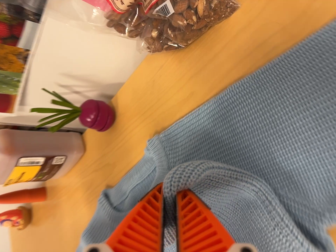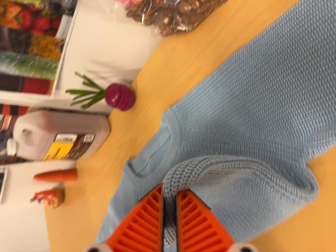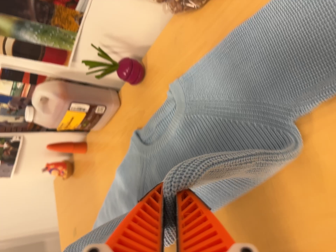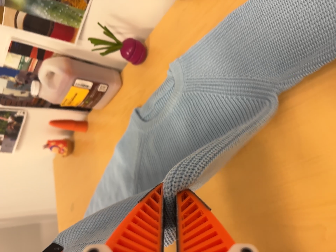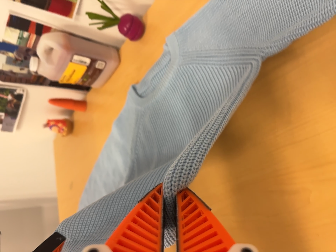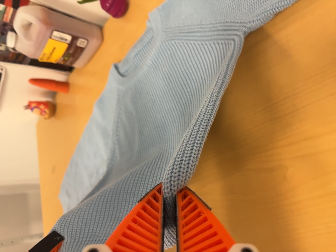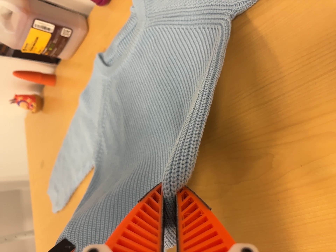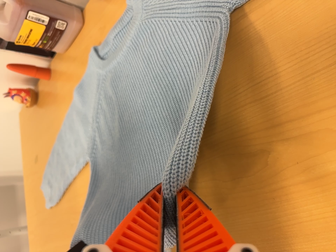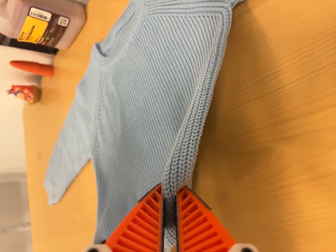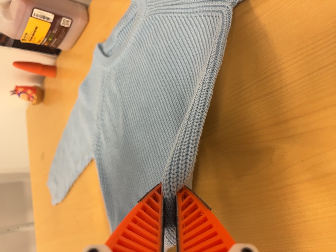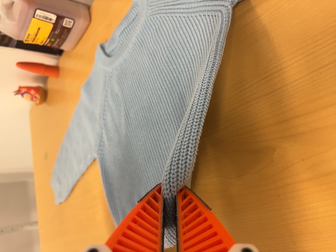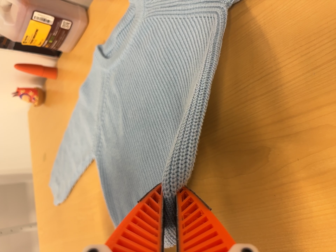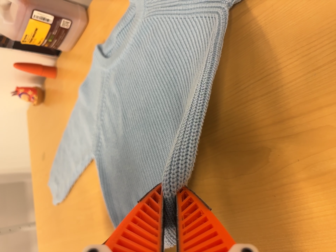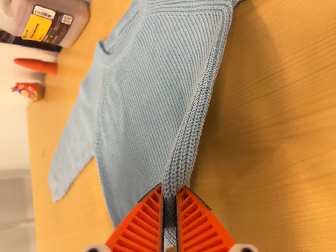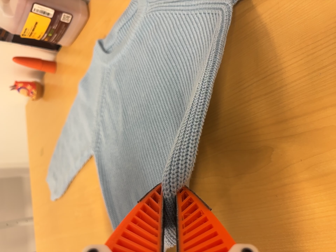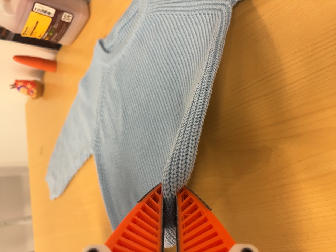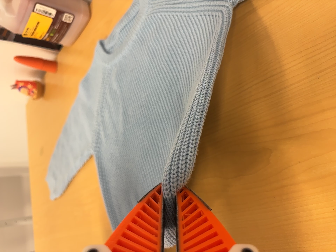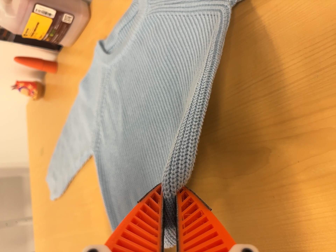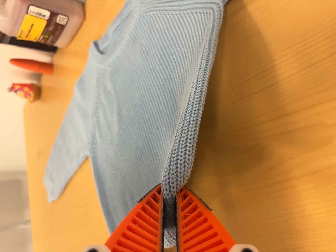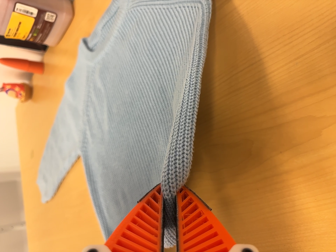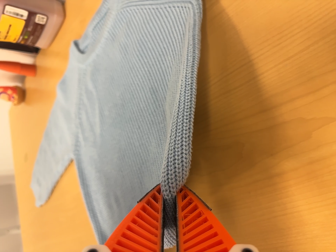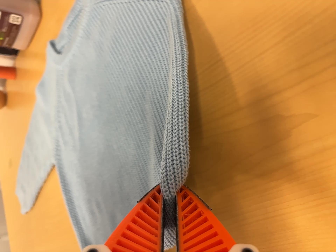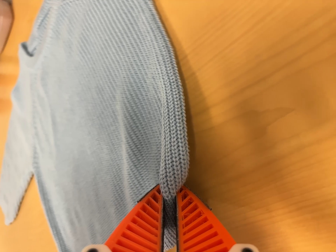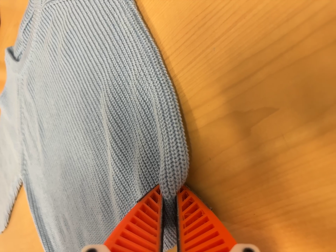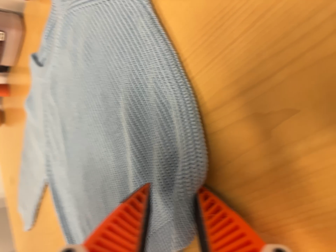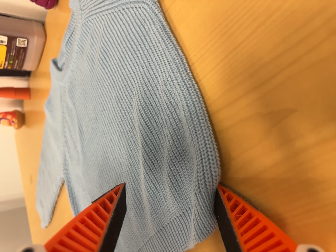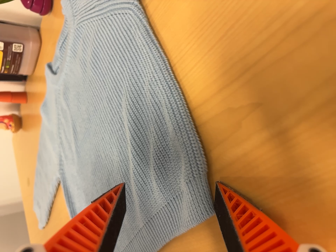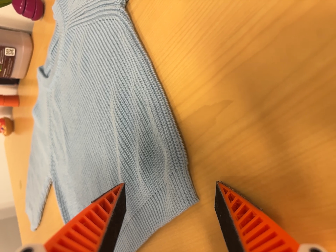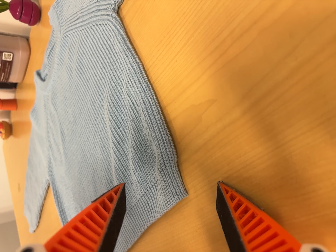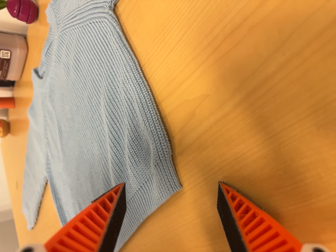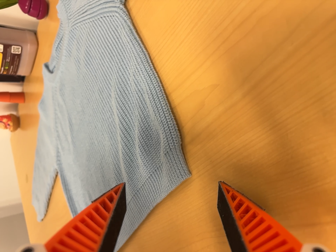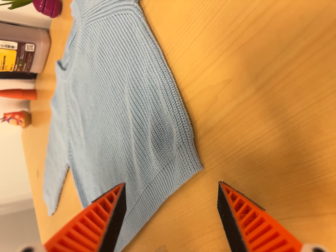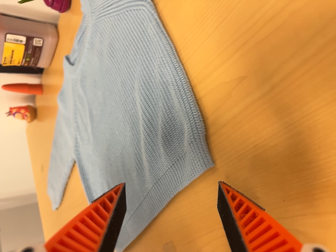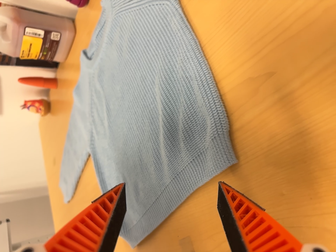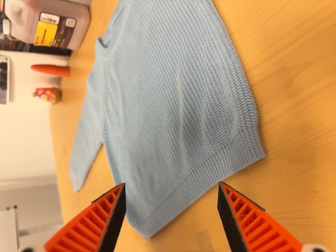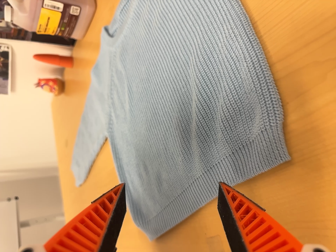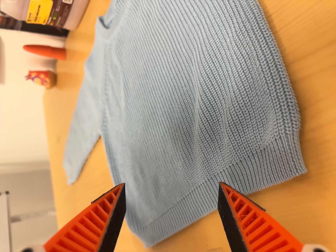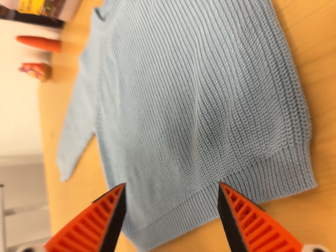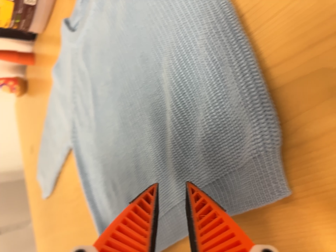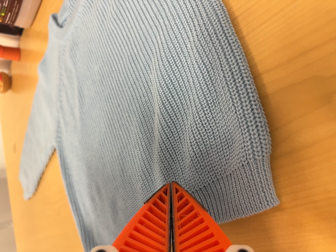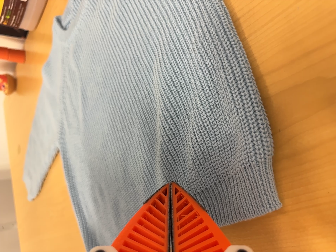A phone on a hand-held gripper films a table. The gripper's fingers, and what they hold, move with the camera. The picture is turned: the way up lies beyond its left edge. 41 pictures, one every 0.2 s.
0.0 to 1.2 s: The camera travels toward the bottom of its view and backward, about 22 cm, so close, fixed things drift upward. Its aim tips toward the bottom of its view by about 10 degrees, and the scene shifts upward.
1.2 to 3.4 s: The camera shifts only a little, or ends up much as it began.
3.4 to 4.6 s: The camera travels to its right and forward, about 10 cm, so close, fixed things drift to the left. It rolls about its line of sight by about 10 degrees, and the scene rotates counterclockwise.
4.6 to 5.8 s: The camera travels backward and to its right, about 8 cm, so what stands in front gets smaller.
5.8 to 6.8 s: The camera travels to its left, about 7 cm, so close, fixed things drift to the right.
6.8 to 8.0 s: The camera travels forward, about 10 cm, so what stands in front looms larger.
The film runs backward here.
